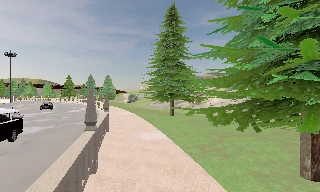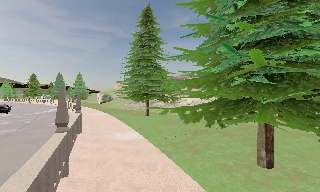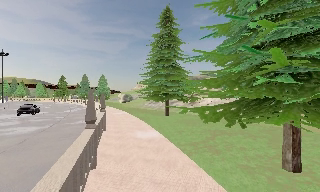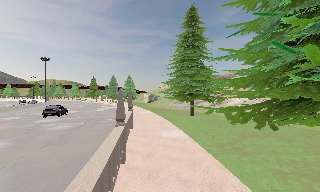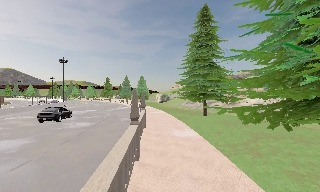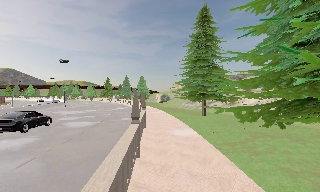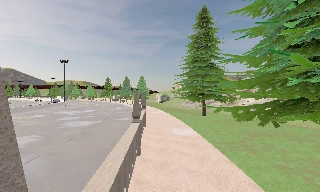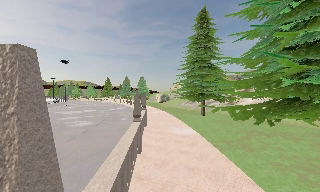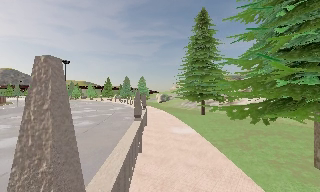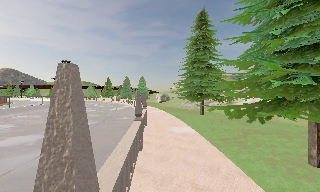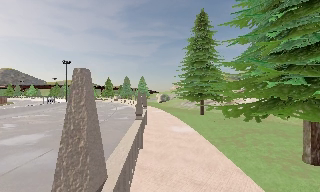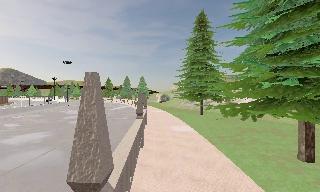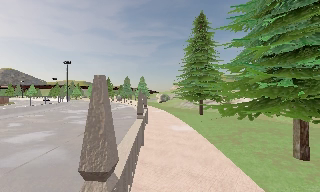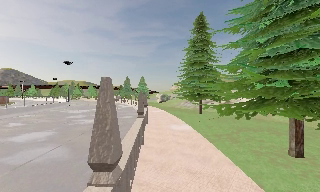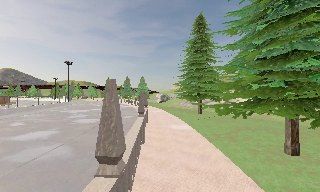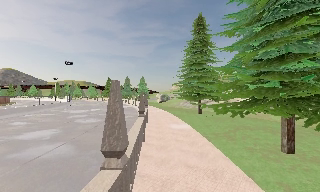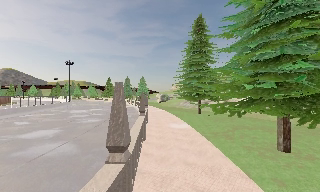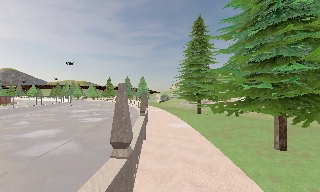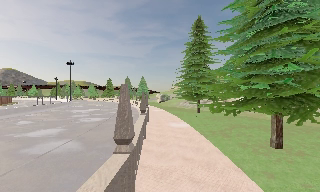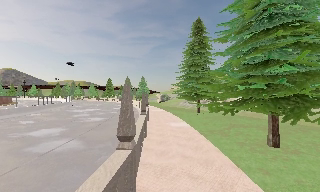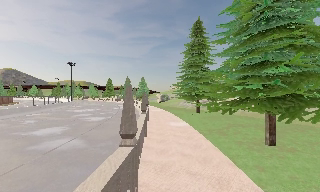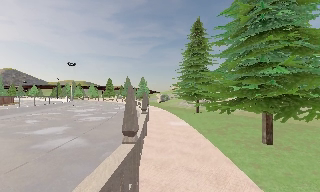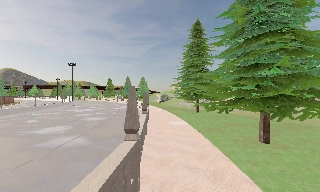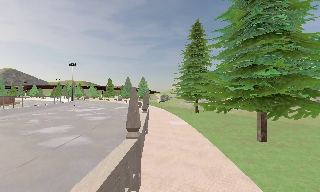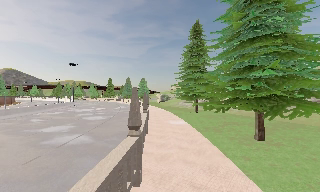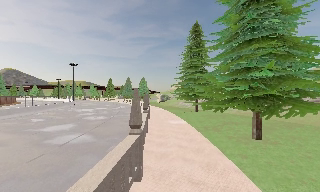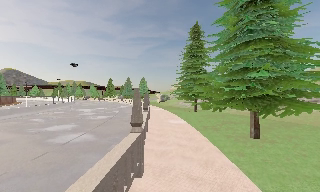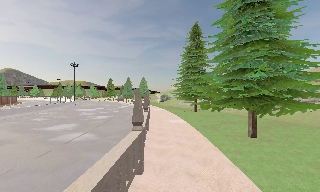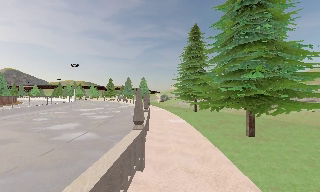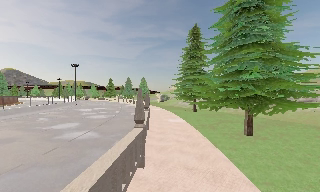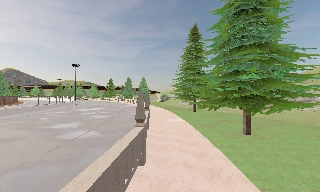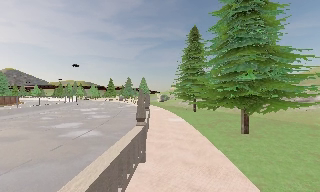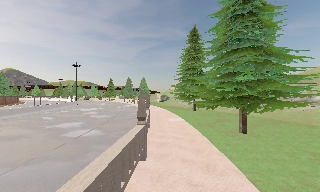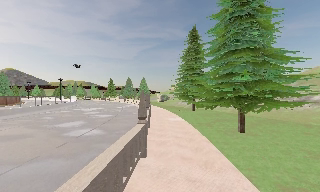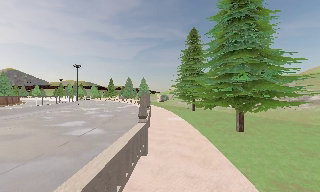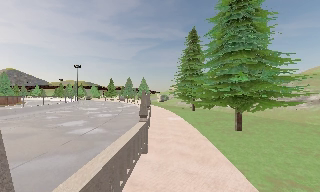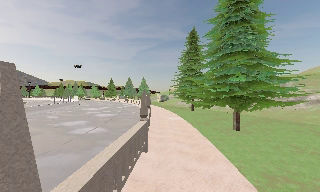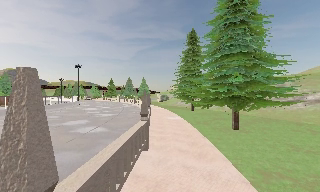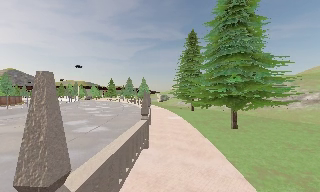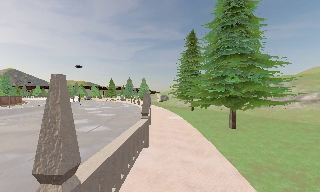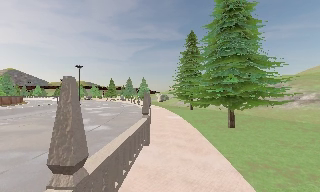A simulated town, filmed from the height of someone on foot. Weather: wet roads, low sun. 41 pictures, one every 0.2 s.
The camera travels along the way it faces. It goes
backward.
0.0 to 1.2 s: The camera pans to its left, which is counterclockwise from overhead, by about 10 degrees. It travels backward, about 1 m, so what stands in front gets smaller.
1.2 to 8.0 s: The camera travels backward, about 8 m, so what stands in front gets smaller.
The film runs backward here.
